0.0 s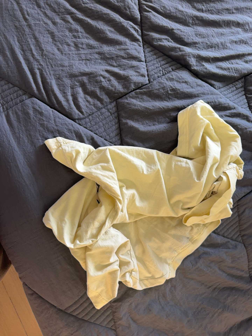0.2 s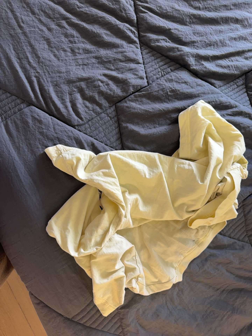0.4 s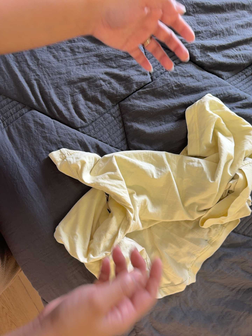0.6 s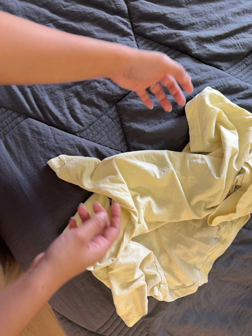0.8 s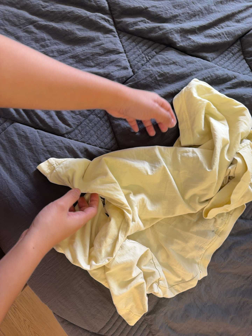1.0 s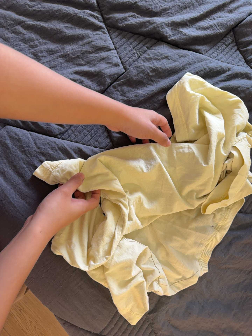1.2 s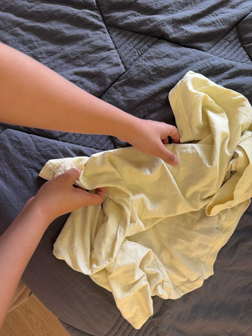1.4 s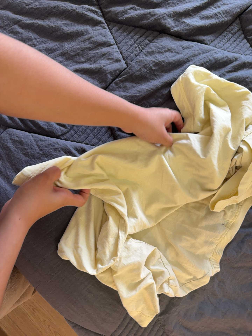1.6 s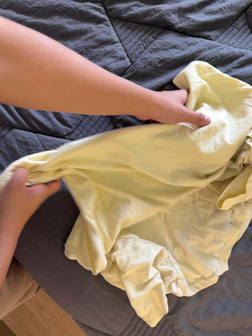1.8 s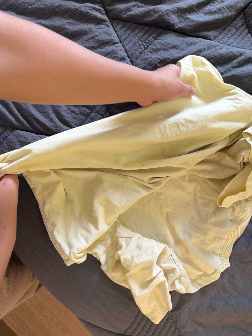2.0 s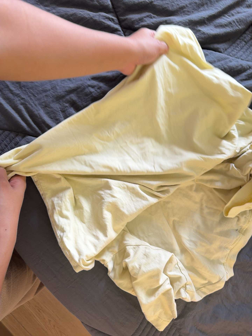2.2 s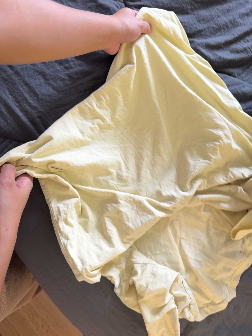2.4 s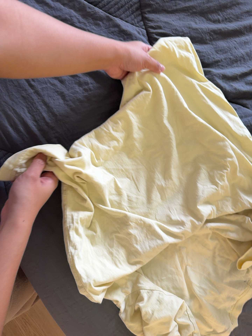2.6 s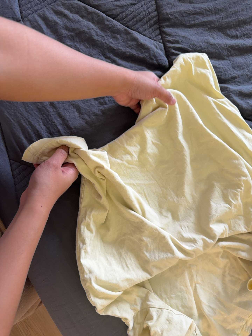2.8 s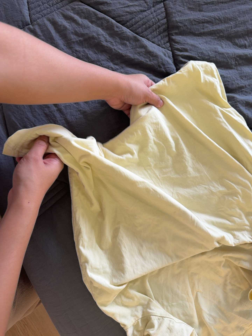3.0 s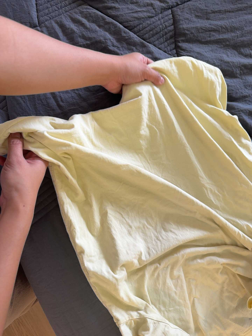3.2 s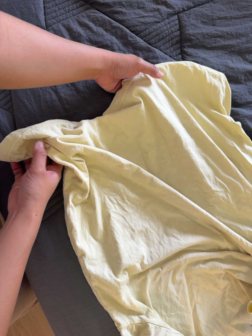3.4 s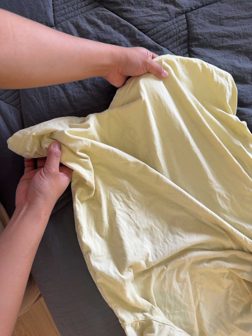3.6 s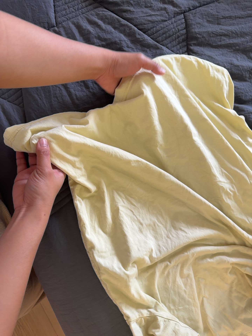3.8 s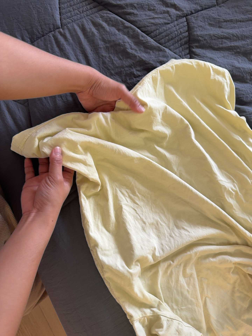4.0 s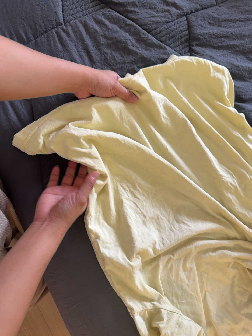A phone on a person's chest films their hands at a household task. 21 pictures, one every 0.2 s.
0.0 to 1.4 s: The camera travels forward and to its right, about 9 cm, so what stands in front looms larger. It rolls about its line of sight by about 15 degrees, and the scene rotates counterclockwise.
1.4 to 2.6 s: The camera travels to its left and toward the top of its view, about 16 cm, so close, fixed things drift to the right. It rolls about its line of sight by about 10 degrees, and the scene rotates clockwise.
2.6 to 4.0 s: The camera travels to its left, about 6 cm, so close, fixed things drift to the right.
The film runs forward here.
